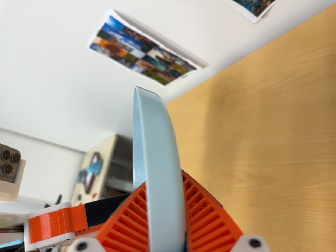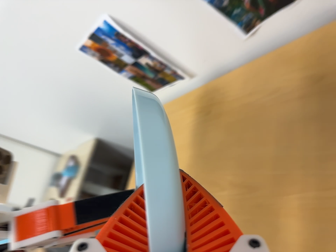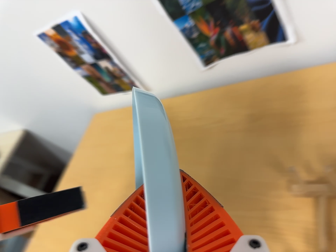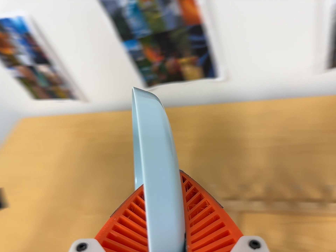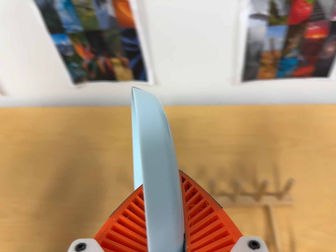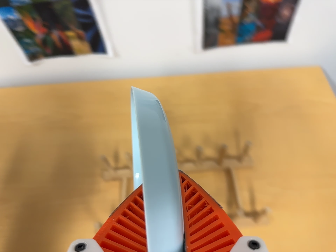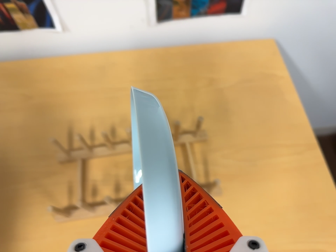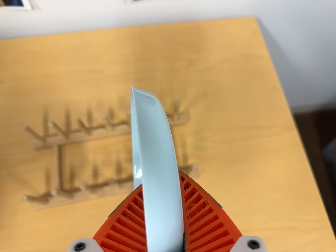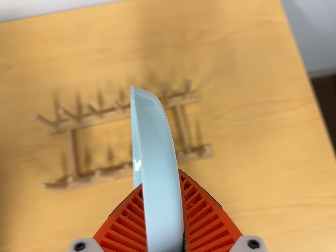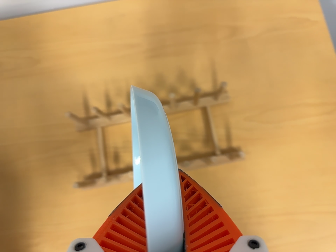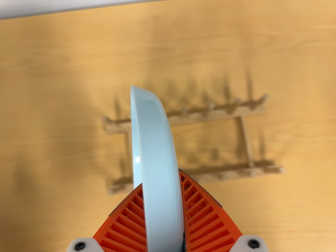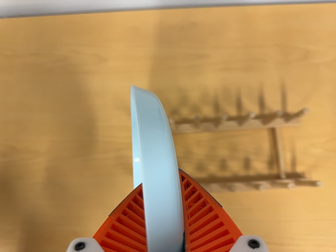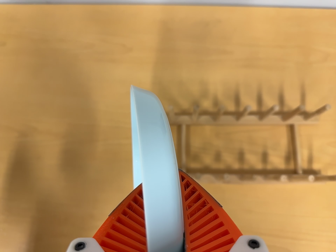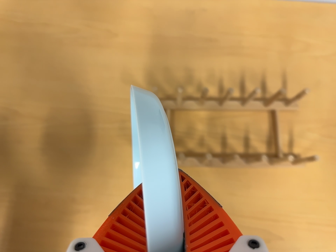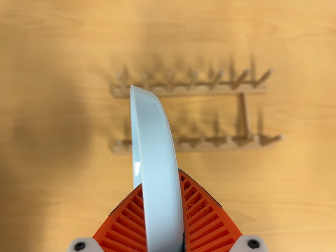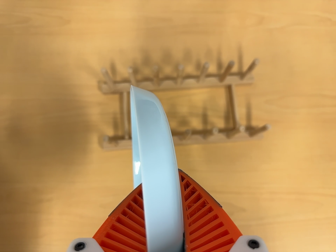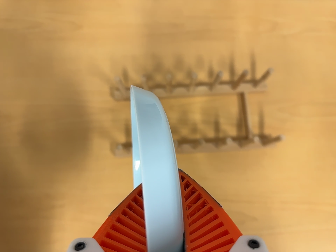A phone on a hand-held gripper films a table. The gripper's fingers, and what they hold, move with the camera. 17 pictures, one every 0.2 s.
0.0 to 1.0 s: The camera pans to its right by about 60 degrees. It travels backward and to its left, about 12 cm. It rolls about its line of sight by about 20 degrees, and the scene rotates clockwise.
1.0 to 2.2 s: The camera travels to its left and toward the top of its view, about 12 cm, so close, fixed things drift to the right. Its aim tips toward the bottom of its view by about 20 degrees.
2.2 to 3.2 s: The camera travels toward the bottom of its view, about 6 cm, so close, fixed things drift upward.
The film runs forward here.
